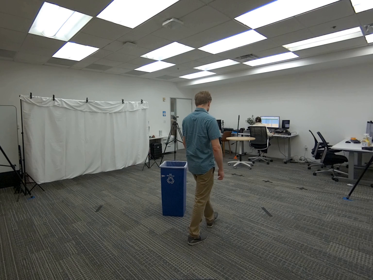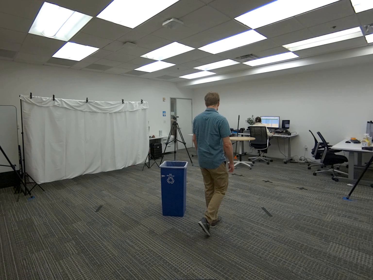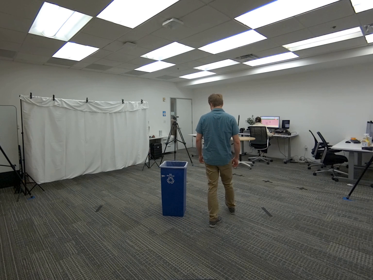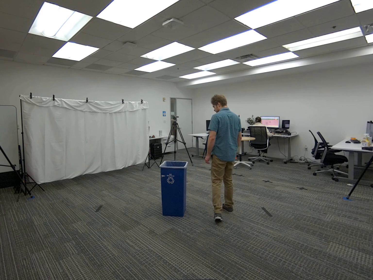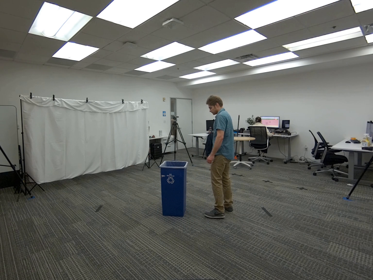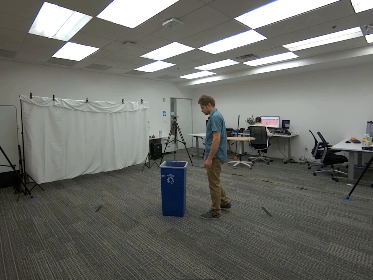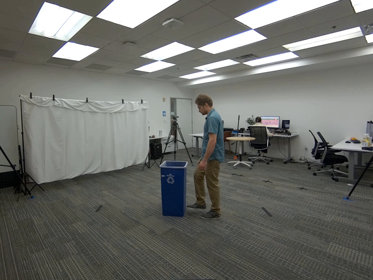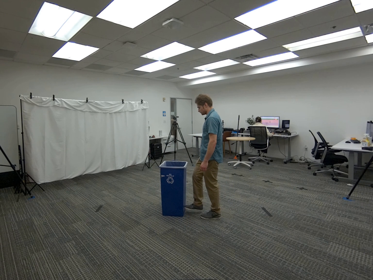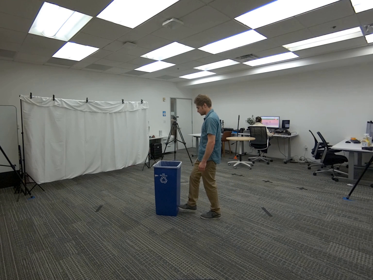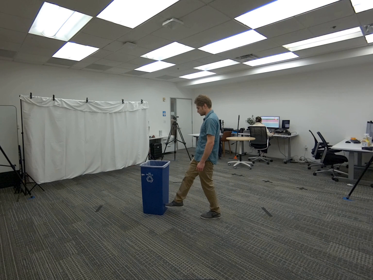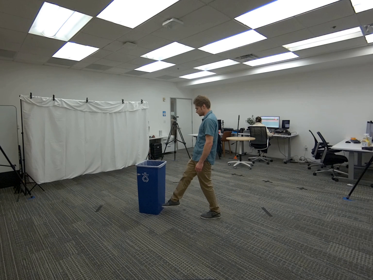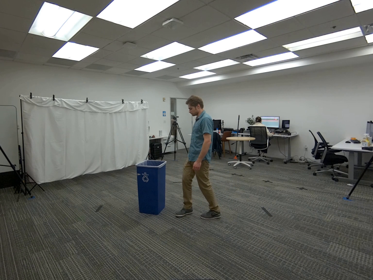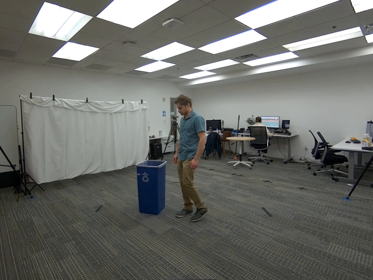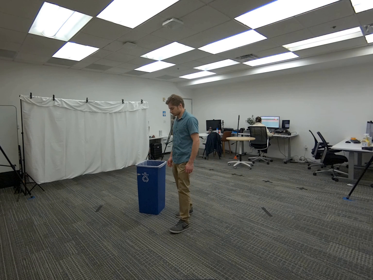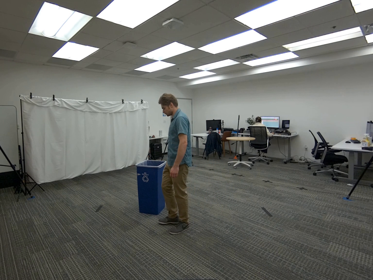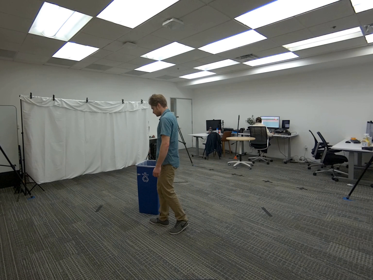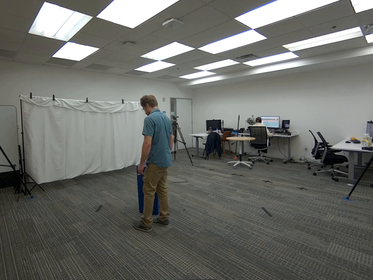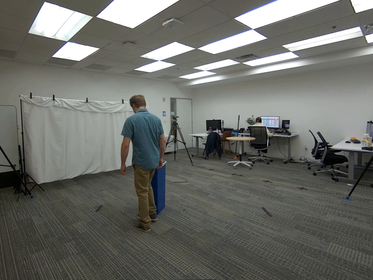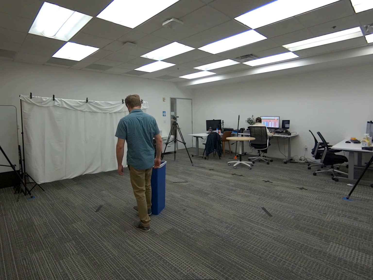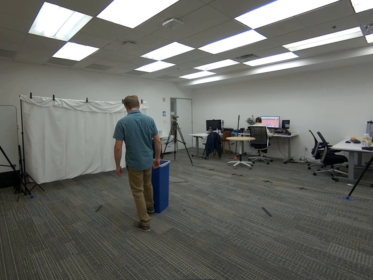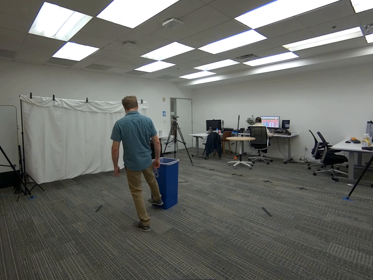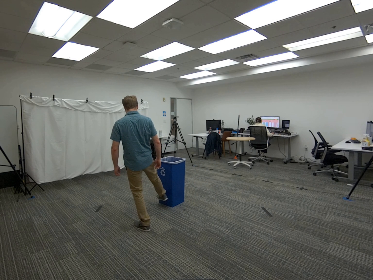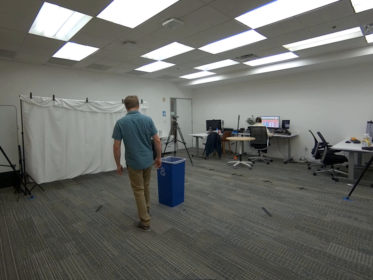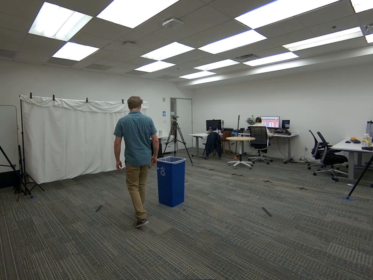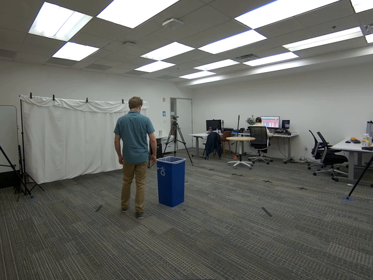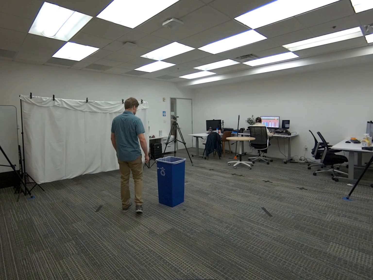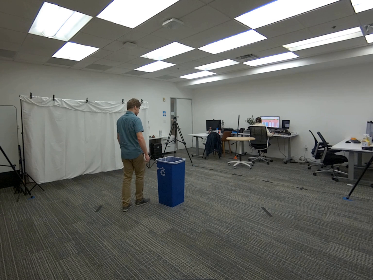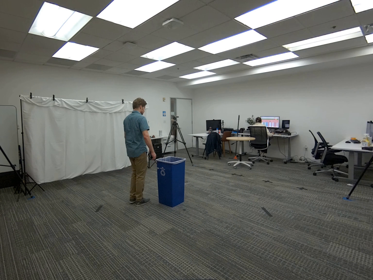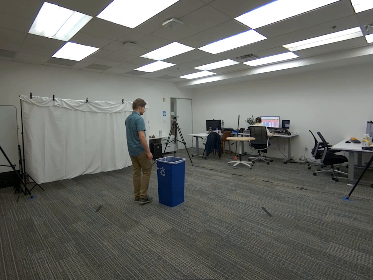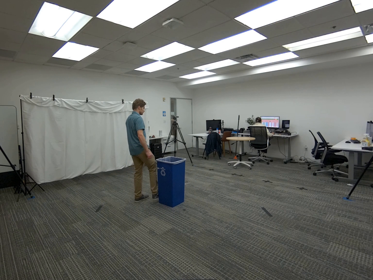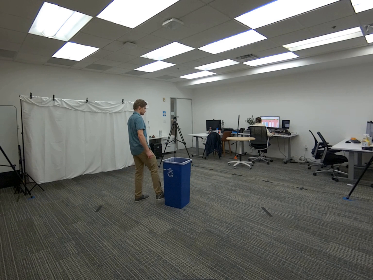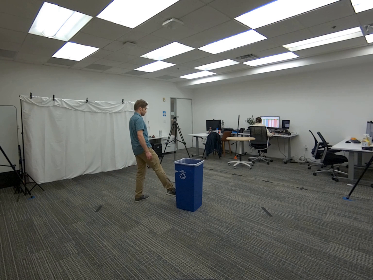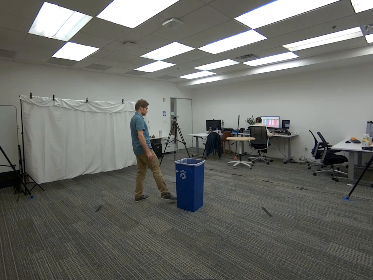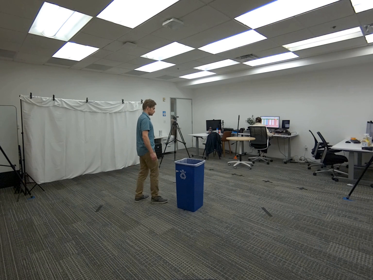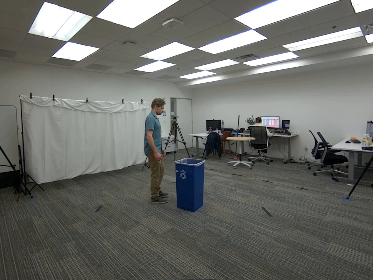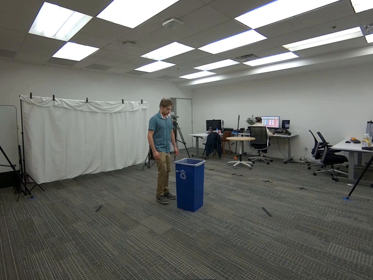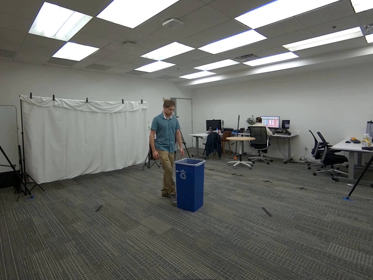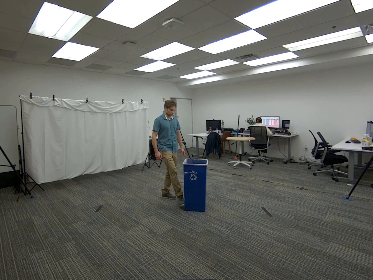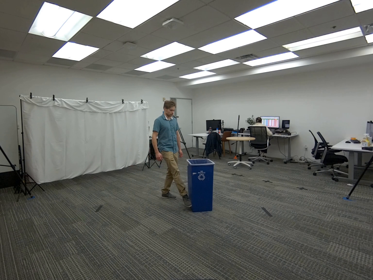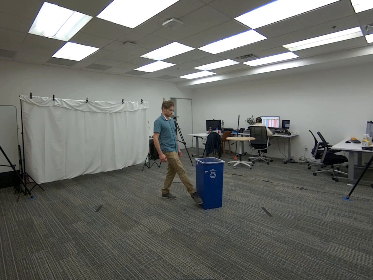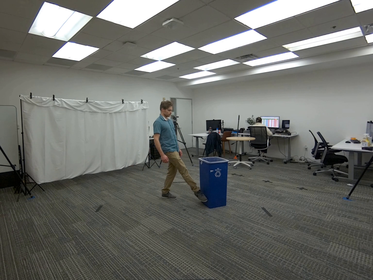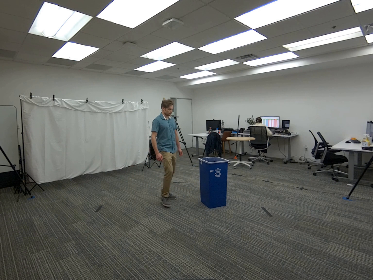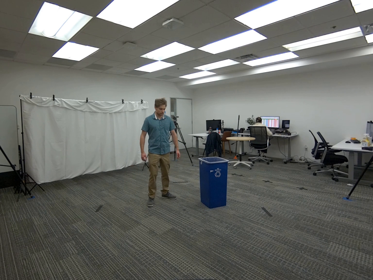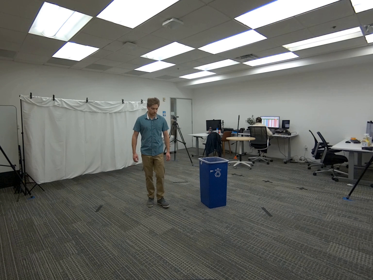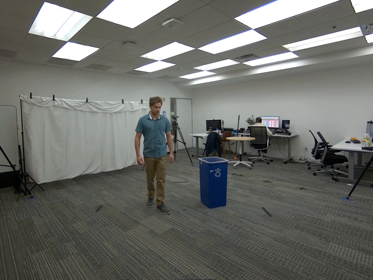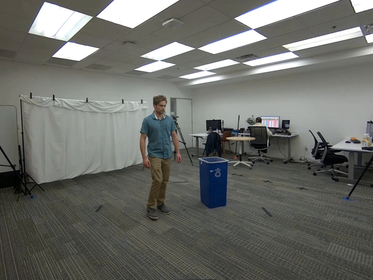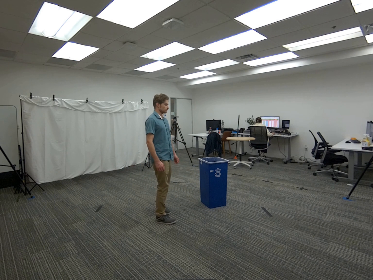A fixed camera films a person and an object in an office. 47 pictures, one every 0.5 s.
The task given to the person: Walk over to the blue trash can and move the trash can using your right foot.
